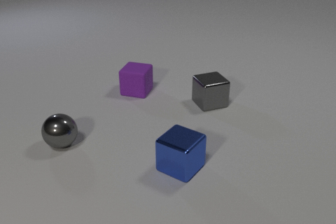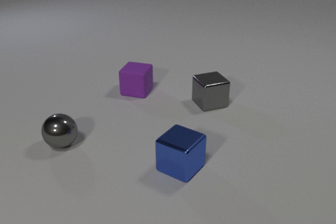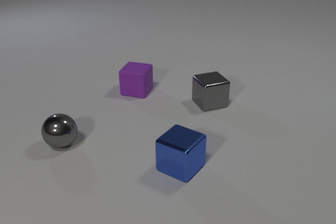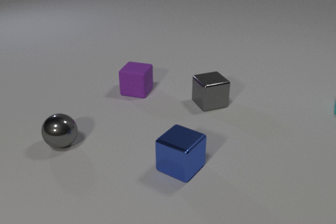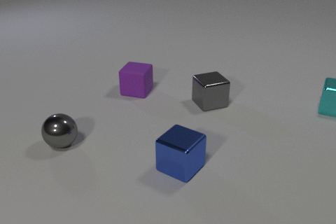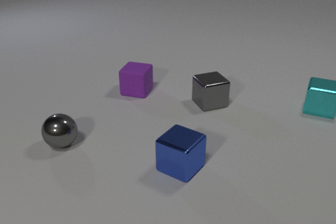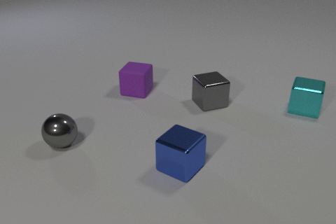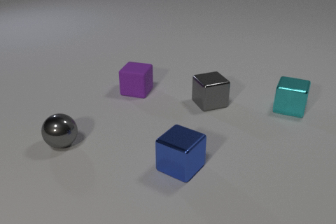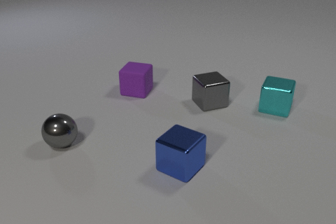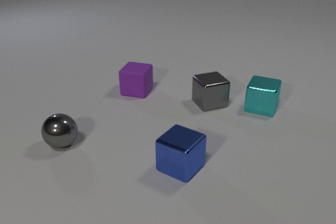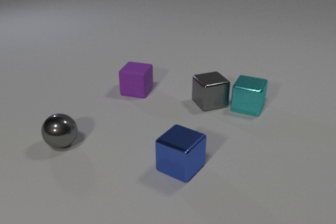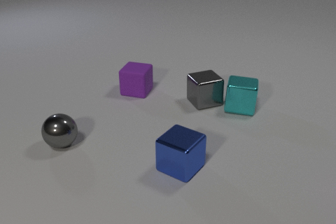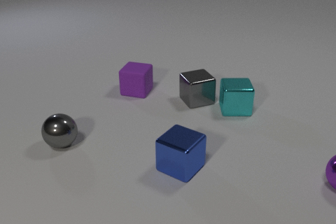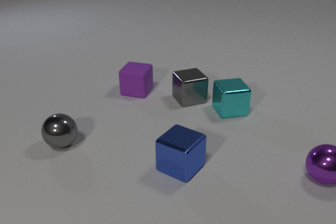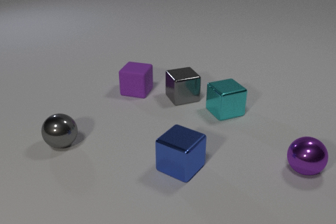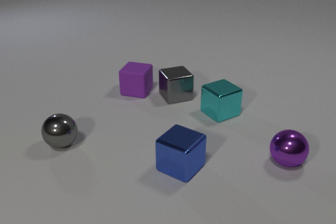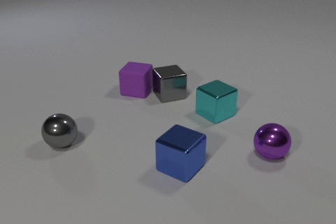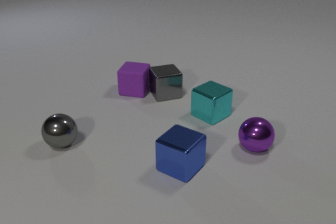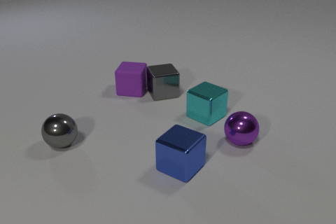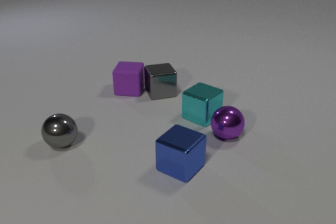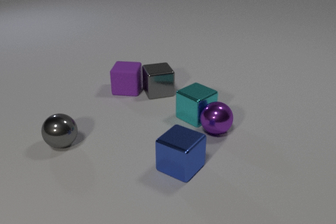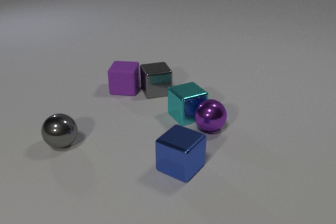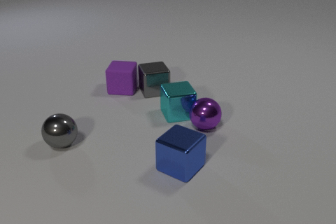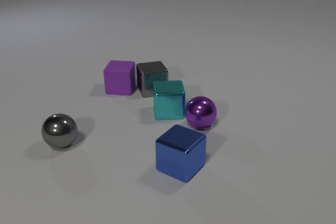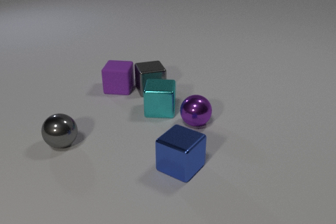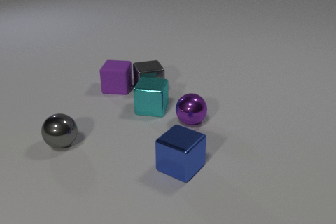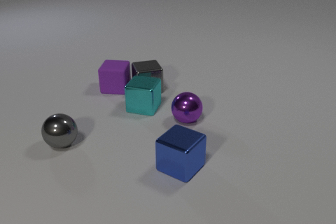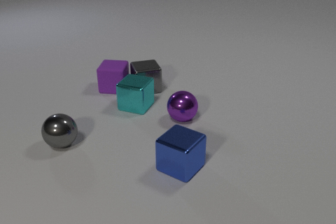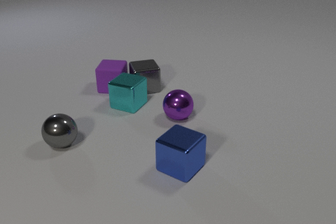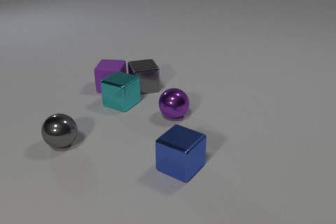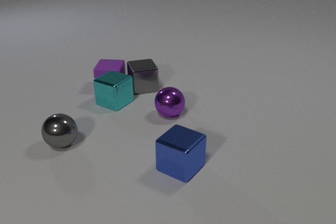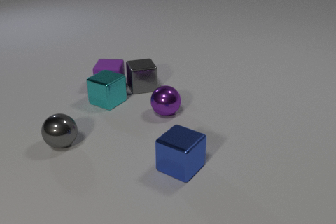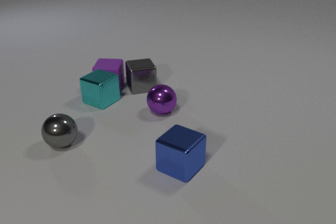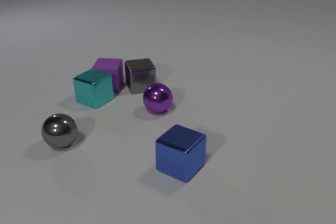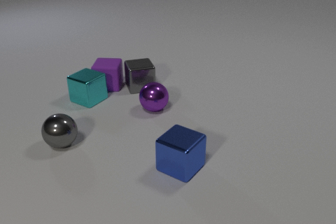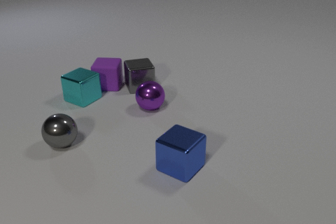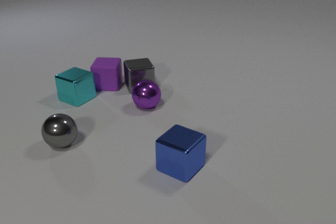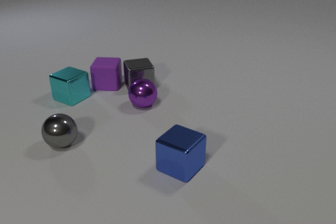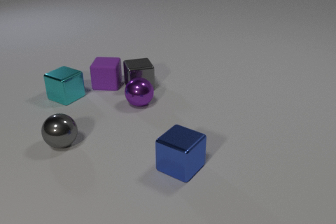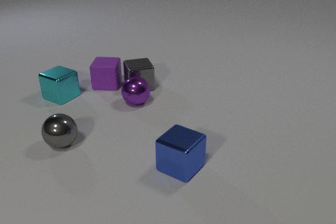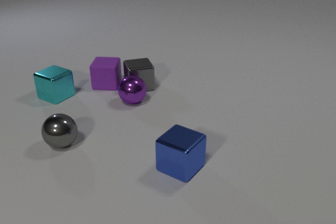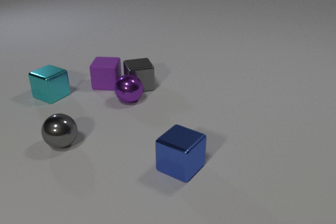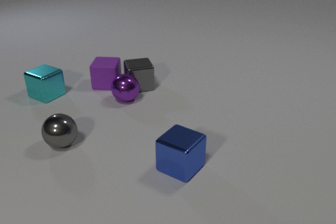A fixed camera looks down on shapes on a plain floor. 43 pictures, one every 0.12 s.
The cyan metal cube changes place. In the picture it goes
to the left.
The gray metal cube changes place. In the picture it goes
to the left.
0.00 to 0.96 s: The cyan metal cube comes in at the right edge, slides to the left.
0.96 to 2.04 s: The cyan metal cube slides to the left and toward the camera, spins so that its near face slides to the right, counterclockwise seen from above. The gray metal cube slides to the left. The purple metal sphere comes in at the right edge, rolls to the left. The cyan metal cube and the gray metal cube collide. The gray metal cube and the purple rubber cube collide.
2.04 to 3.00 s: The cyan metal cube slides to the left, spins so that its near face slides to the left, clockwise seen from above. The gray metal cube slides to the left and away from the camera. The purple rubber cube slides to the left and away from the camera. The purple metal sphere rolls to the left and away from the camera. The cyan metal cube and the purple metal sphere collide.
3.00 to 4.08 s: The cyan metal cube slides to the left and away from the camera, spins so that its near face slides to the left, clockwise seen from above. The gray metal cube slides to the left and away from the camera. The purple rubber cube slides to the left and away from the camera. The purple metal sphere rolls to the left and away from the camera. The cyan metal cube and the purple rubber cube collide.
4.08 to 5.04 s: The cyan metal cube slides to the left and away from the camera. The purple metal sphere rolls to the left and away from the camera. The gray metal cube and the purple metal sphere collide.
What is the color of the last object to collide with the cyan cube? purple.
Are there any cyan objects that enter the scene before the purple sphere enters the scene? yes.
How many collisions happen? 5.
